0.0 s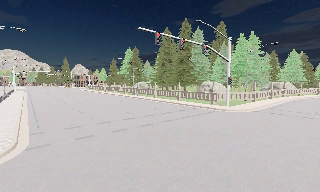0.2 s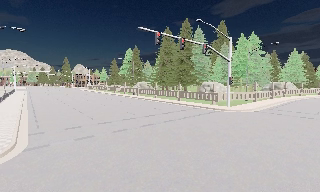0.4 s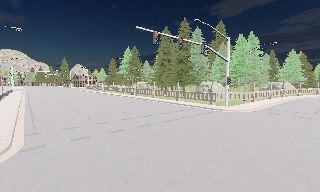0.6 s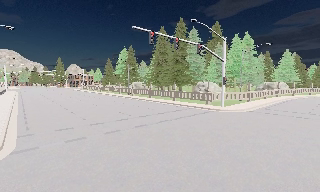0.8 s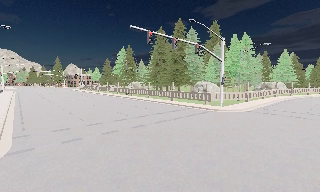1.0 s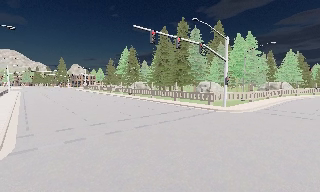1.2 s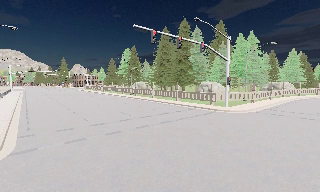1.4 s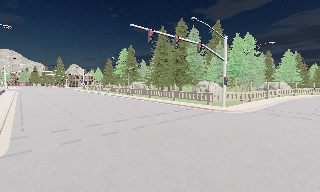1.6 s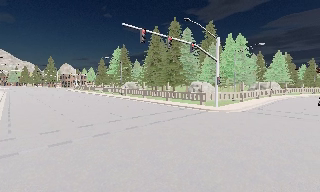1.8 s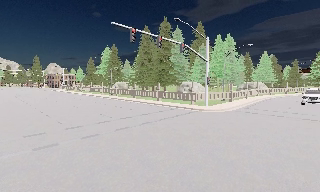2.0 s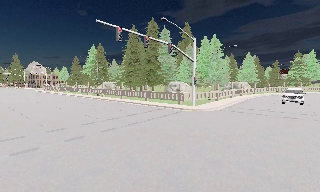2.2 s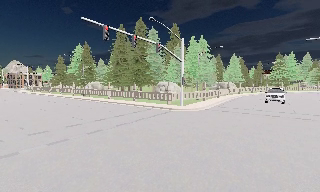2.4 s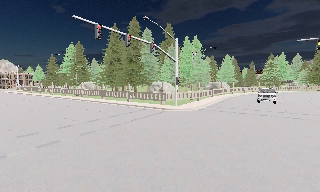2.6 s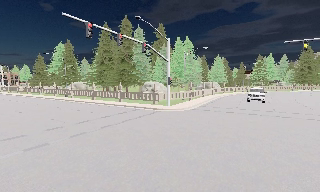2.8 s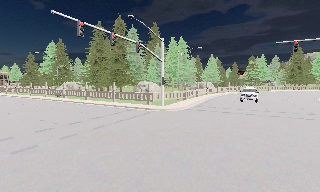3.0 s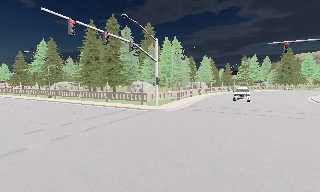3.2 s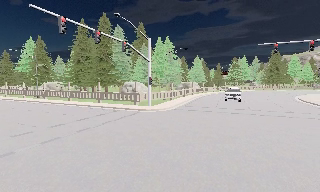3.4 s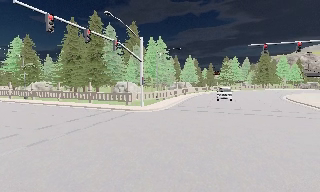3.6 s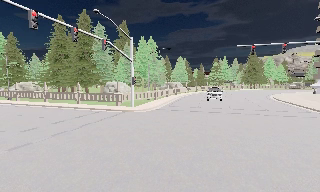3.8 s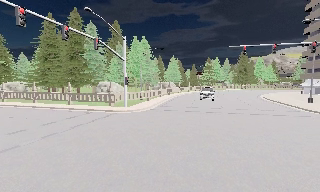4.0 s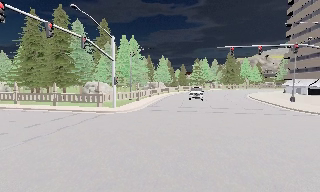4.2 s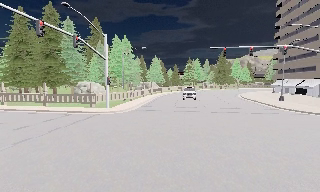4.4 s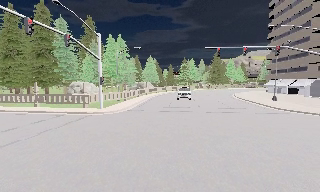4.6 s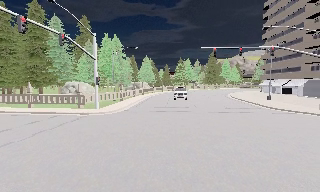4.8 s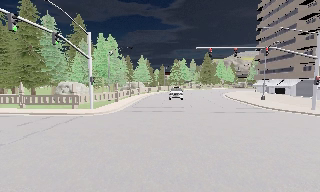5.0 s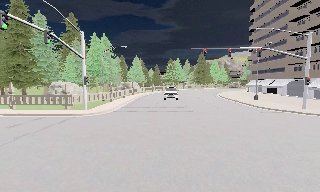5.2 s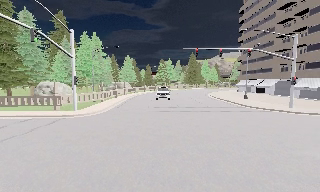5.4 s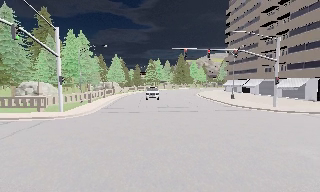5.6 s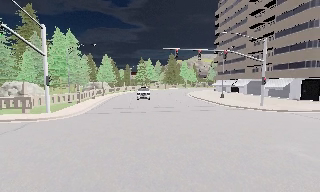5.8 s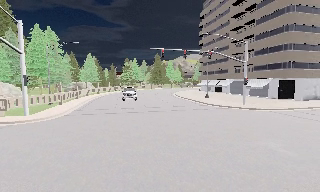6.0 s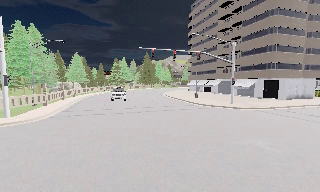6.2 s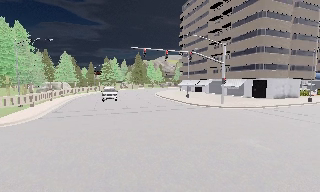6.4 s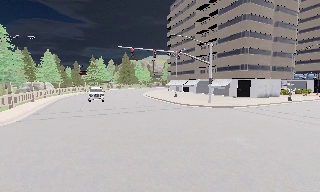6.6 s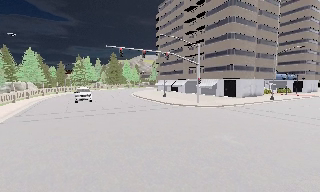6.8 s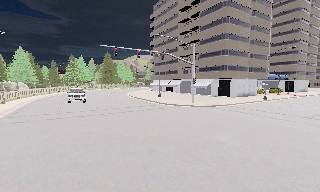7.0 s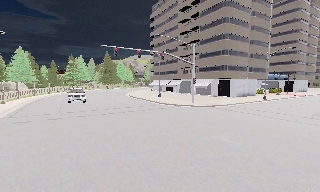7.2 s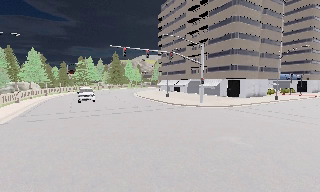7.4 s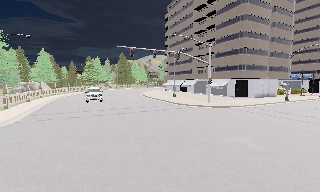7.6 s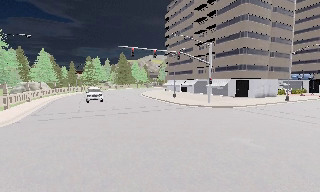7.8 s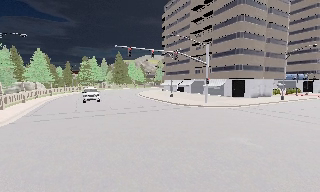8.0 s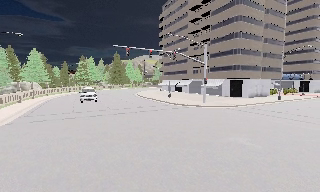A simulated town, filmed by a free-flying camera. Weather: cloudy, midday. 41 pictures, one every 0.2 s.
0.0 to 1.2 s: The camera shifts only a little, or ends up much as it began.
1.2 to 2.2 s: The scene slides to the left, as the camera pans about 15 degrees to its right.
2.2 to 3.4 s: The camera swings to its right by about 15 degrees, and the scene slides to the left. It travels forward, about 0.5 m, so what stands in front looms larger.
3.4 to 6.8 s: The scene slides to the left, as the camera pans about 50 degrees to its right. It travels forward and to its left, about 1.5 m.
6.8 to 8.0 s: The camera shifts only a little, or ends up much as it began.
The film runs forward here.
